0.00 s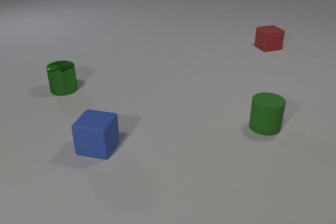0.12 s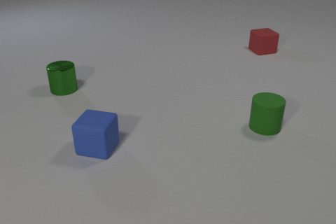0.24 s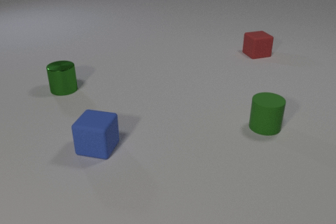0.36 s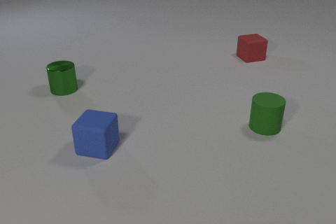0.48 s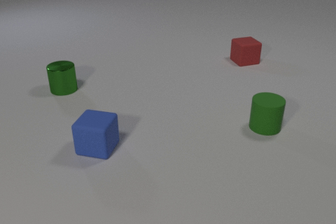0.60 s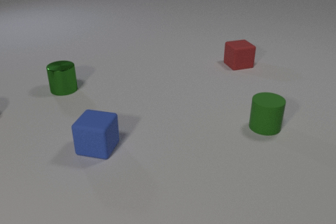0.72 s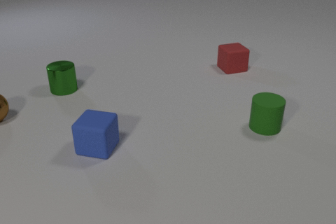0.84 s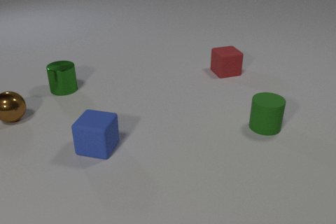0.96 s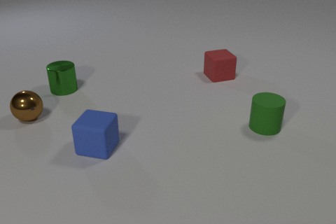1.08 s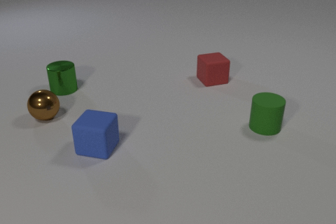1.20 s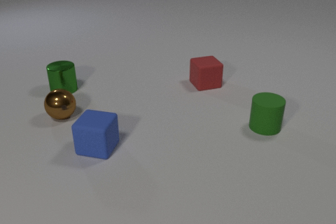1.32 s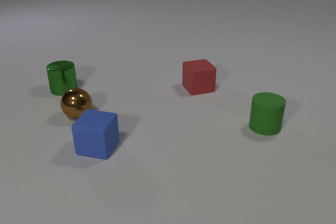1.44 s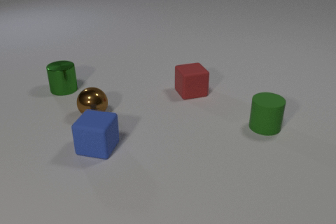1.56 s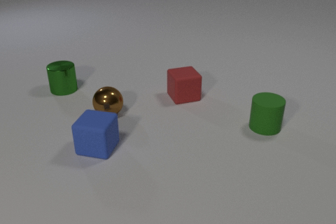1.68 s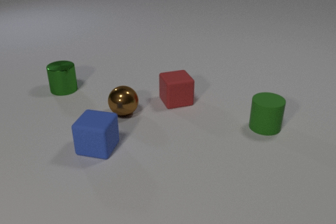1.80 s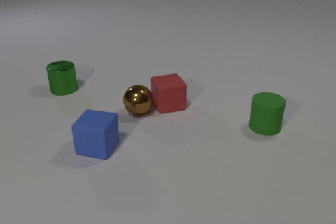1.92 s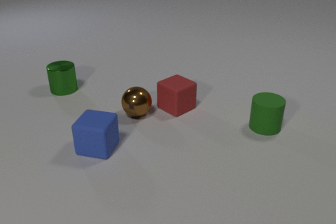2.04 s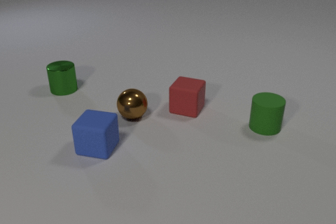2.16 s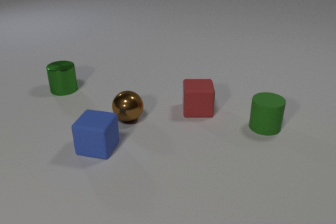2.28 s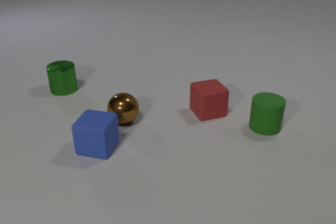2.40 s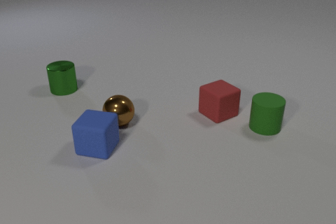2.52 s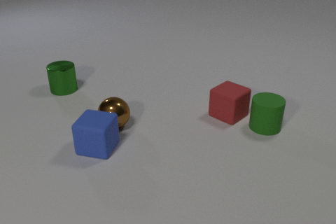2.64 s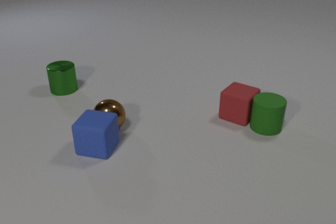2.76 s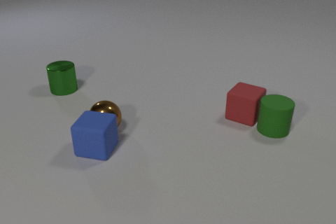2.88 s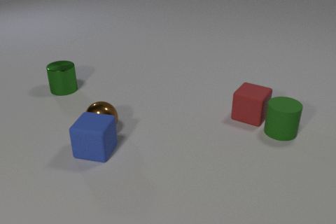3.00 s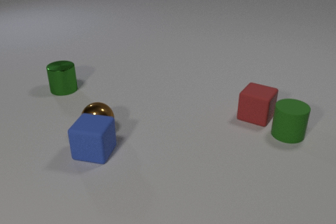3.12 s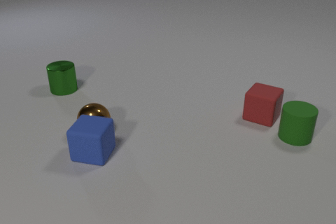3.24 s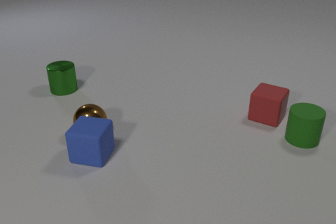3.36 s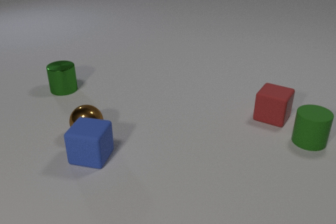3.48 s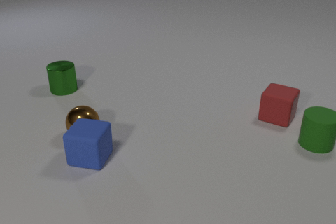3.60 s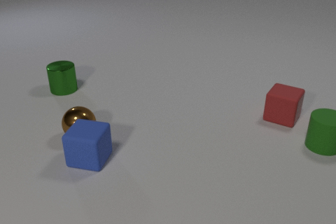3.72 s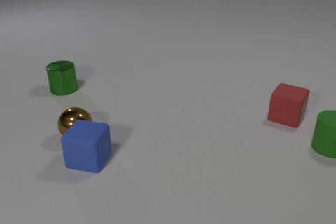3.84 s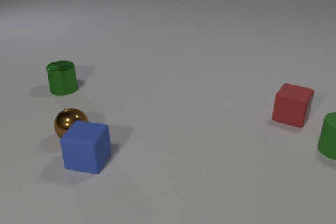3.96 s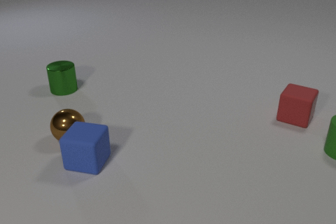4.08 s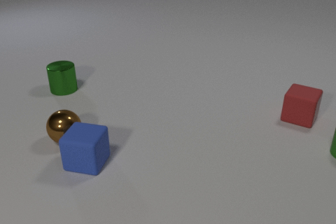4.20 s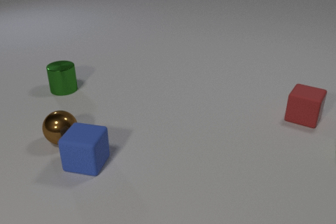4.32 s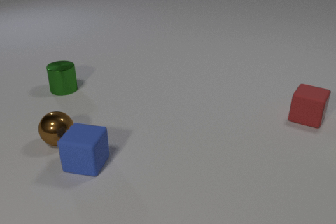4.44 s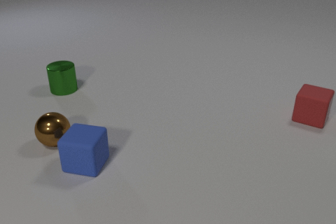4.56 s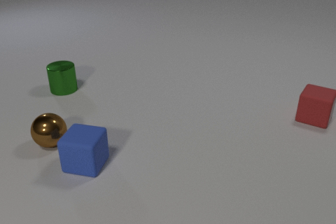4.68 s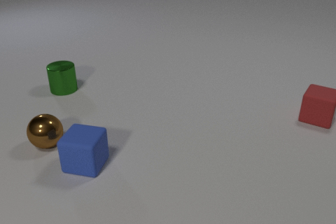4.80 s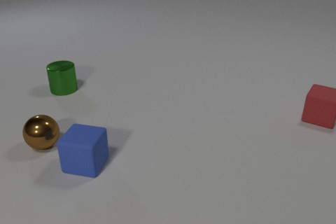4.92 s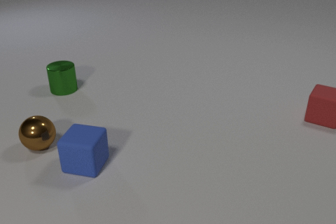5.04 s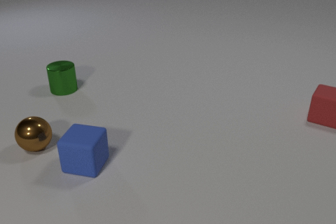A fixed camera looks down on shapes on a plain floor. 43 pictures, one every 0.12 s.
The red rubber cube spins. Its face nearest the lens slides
to the right.
The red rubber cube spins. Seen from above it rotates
counterclockwise.
0.00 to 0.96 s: The red rubber cube slides toward the camera and to the left. The brown metal sphere comes in at the left edge, rolls to the right.
0.96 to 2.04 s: The red rubber cube slides toward the camera and to the left, spins so that its near face slides to the right, counterclockwise seen from above. The brown metal sphere rolls to the right. The red rubber cube and the brown metal sphere collide.
2.04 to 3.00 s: The red rubber cube slides to the right, spins so that its near face slides to the right, counterclockwise seen from above. The brown metal sphere rolls to the left and toward the camera. The green rubber cylinder slides to the right. The blue rubber cube slides toward the camera. The red rubber cube and the green rubber cylinder collide. The brown metal sphere and the blue rubber cube collide.
3.00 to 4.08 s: The red rubber cube slides to the right. The brown metal sphere rolls to the left. The green rubber cylinder slides to the right. The blue rubber cube slides toward the camera and to the left.
4.08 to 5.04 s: The red rubber cube slides to the right. The brown metal sphere rolls to the left. The green rubber cylinder leaves at the right edge.
What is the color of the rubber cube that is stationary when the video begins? blue.
What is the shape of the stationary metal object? cylinder.
Are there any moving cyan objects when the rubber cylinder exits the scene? no.
